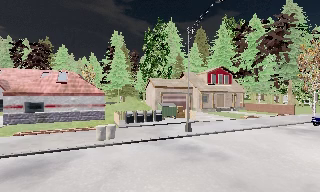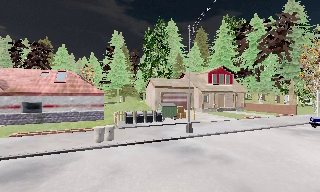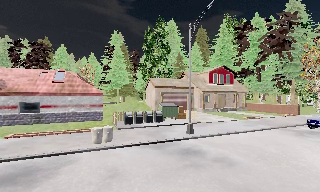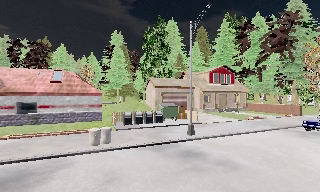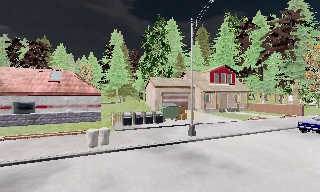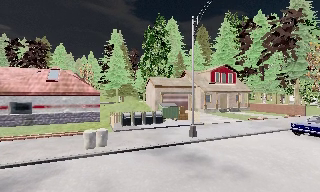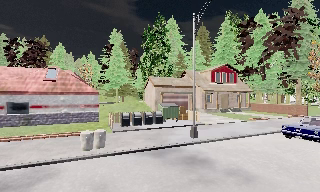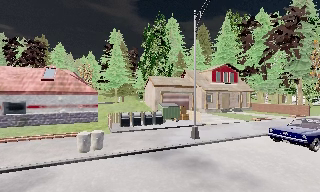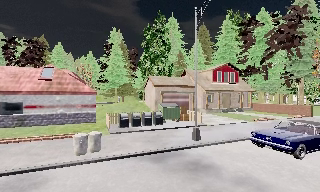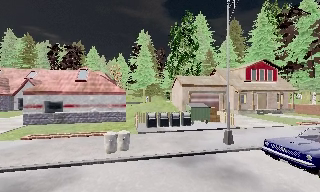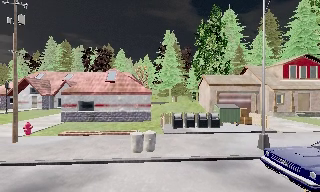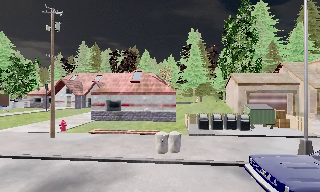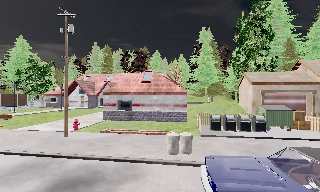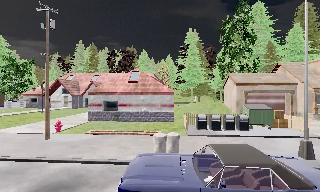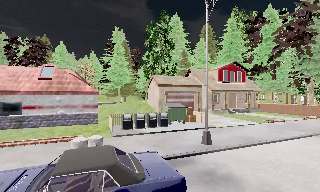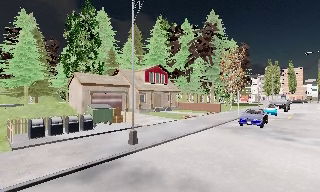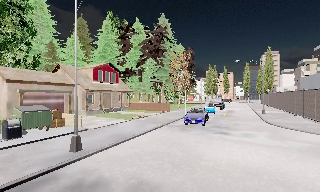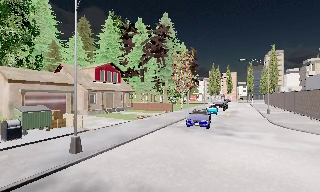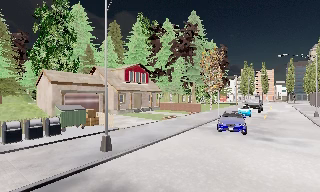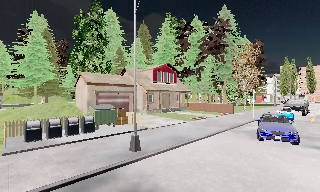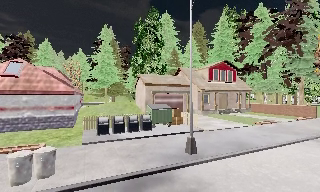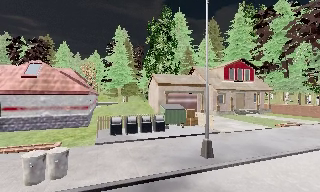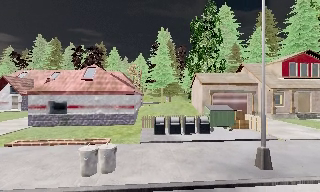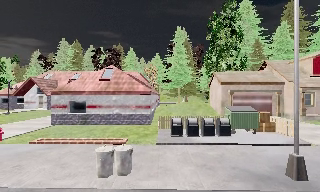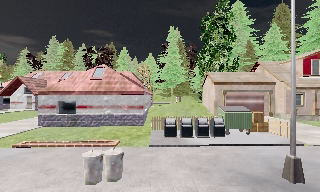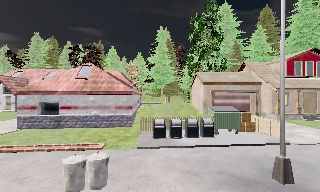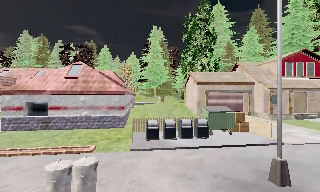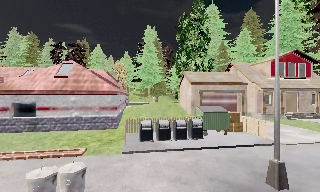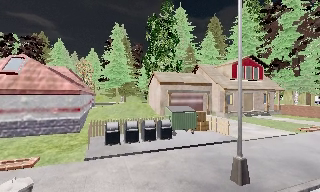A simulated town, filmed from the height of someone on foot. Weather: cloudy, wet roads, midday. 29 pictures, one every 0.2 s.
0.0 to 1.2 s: The camera travels forward, about 2 m, so what stands in front looms larger.
1.2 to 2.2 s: The camera pans to its left, which is counterclockwise from overhead, by about 25 degrees. It travels forward, about 1 m, so what stands in front looms larger.
2.2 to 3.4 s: The scene slides to the left, as the camera pans about 70 degrees to its right. It travels forward, about 1 m.
3.4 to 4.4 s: The scene slides to the right, as the camera pans about 60 degrees to its left. It travels forward, about 1.5 m.
4.4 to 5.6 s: The scene slides to the left, as the camera pans about 15 degrees to its right. It travels forward, about 1.5 m, so what stands in front looms larger.
The film runs forward here.
